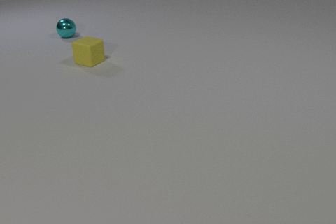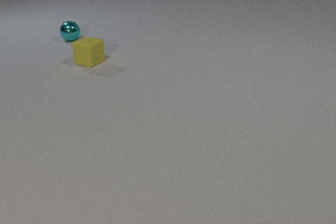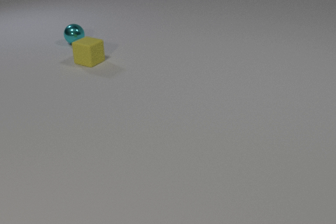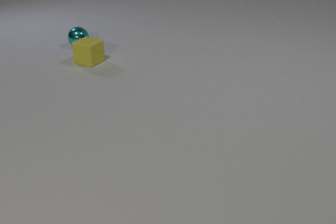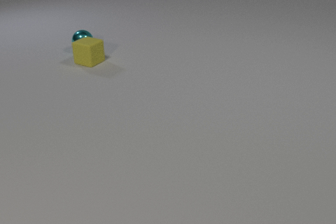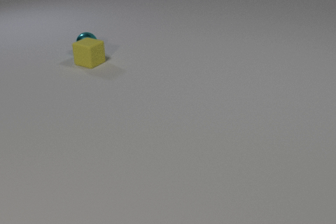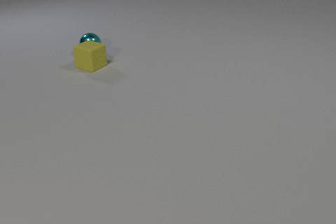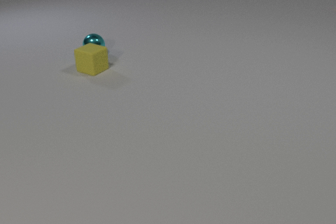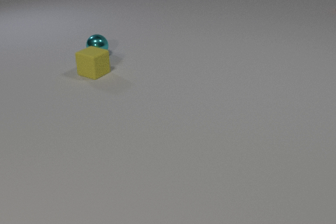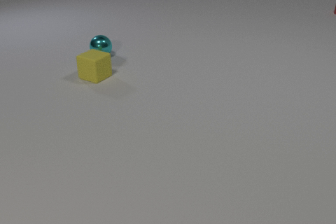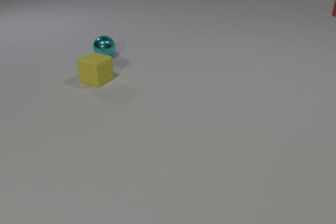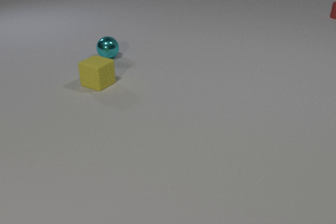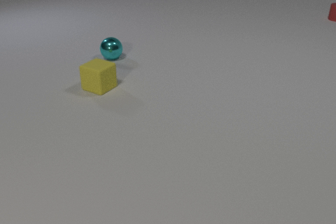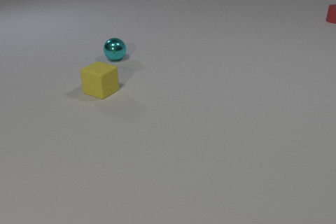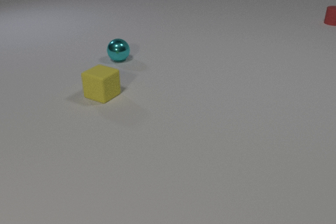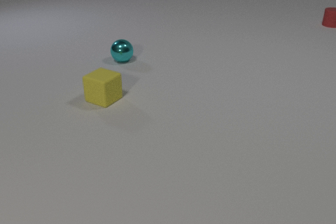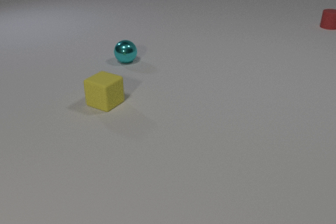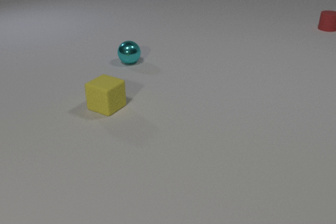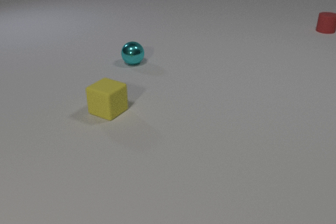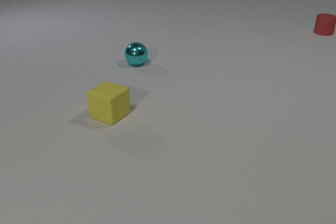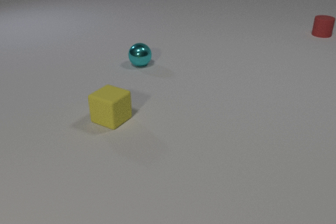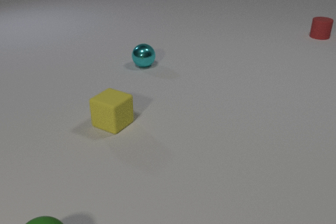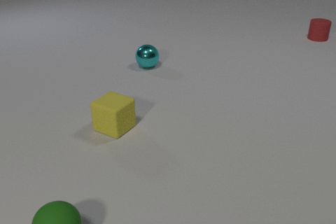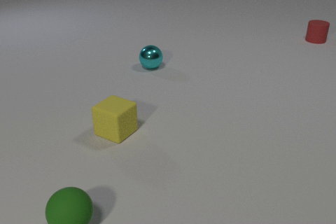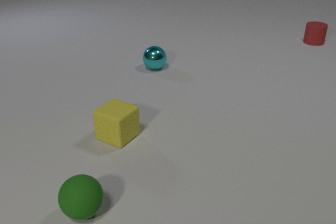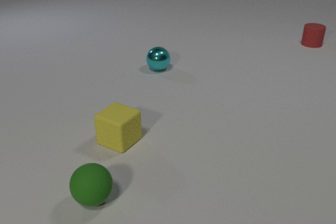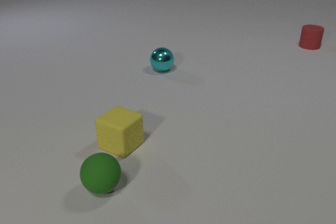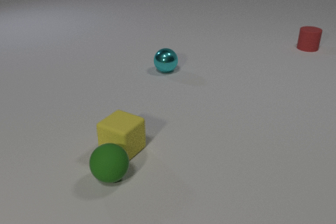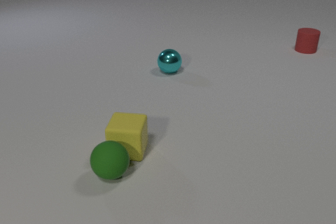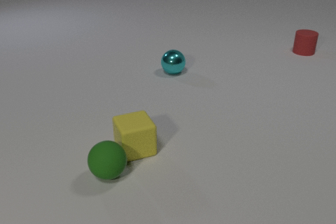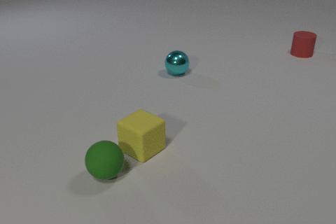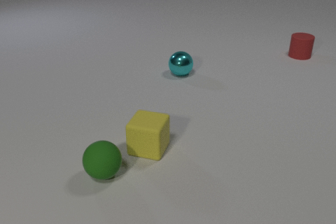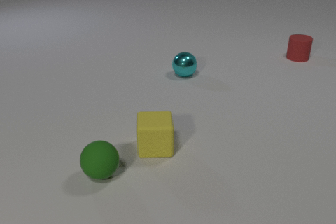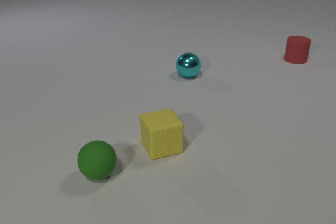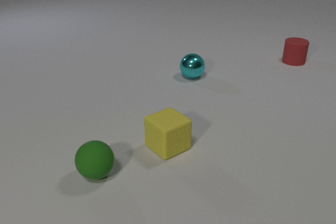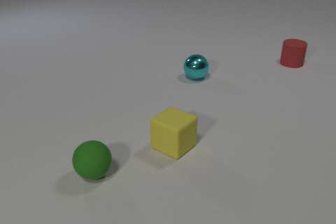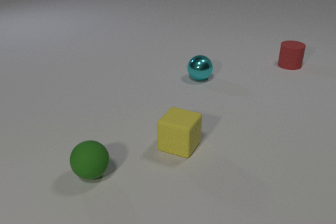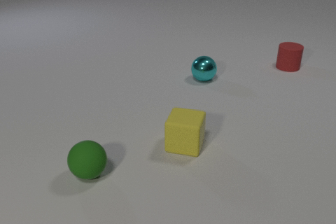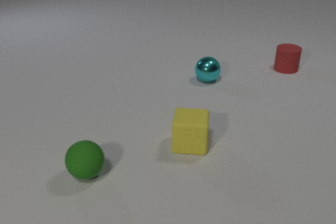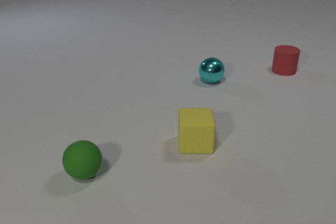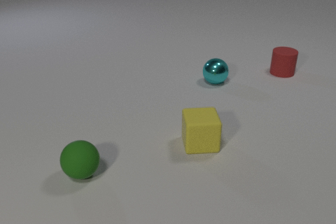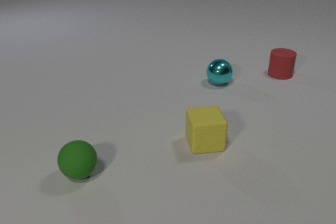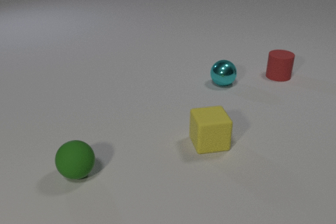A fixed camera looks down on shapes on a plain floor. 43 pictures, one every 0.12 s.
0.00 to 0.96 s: The cyan metal sphere rolls toward the camera and to the right. The yellow rubber cube slides toward the camera. The red rubber cylinder comes in at the right edge. The cyan metal sphere and the yellow rubber cube collide.
0.96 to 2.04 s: The cyan metal sphere rolls to the right and toward the camera. The yellow rubber cube slides toward the camera. The red rubber cylinder slides toward the camera.
2.04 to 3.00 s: The cyan metal sphere rolls to the right and toward the camera. The yellow rubber cube slides toward the camera. The red rubber cylinder slides toward the camera. The green rubber sphere comes in at the bottom edge, rolls away from the camera and to the right.
3.00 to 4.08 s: The cyan metal sphere rolls to the right and toward the camera. The yellow rubber cube slides to the right, spins so that its near face slides to the right, counterclockwise seen from above. The red rubber cylinder slides toward the camera. The green rubber sphere rolls away from the camera. The yellow rubber cube and the green rubber sphere collide.
4.08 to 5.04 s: The cyan metal sphere rolls to the right and toward the camera. The yellow rubber cube slides to the right, spins so that its near face slides to the right, counterclockwise seen from above. The red rubber cylinder slides toward the camera. The green rubber sphere rolls to the left.
How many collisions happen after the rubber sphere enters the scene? 1.
What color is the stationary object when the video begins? yellow.
Are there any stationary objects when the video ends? no.
